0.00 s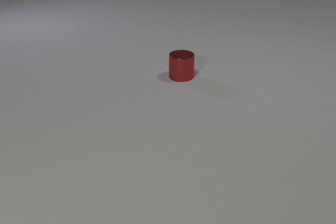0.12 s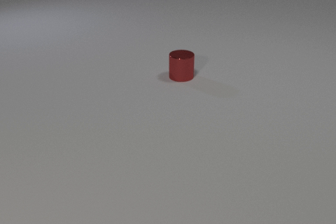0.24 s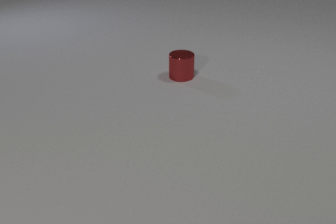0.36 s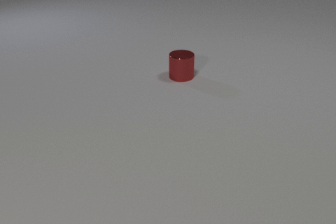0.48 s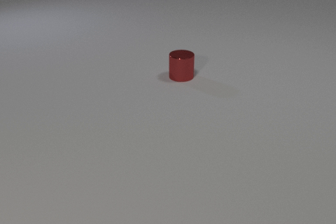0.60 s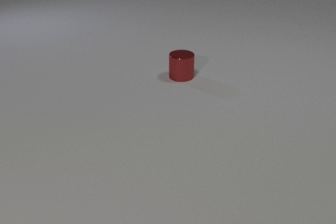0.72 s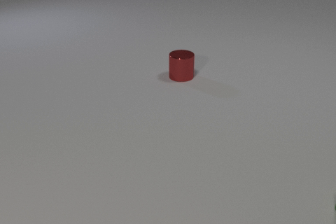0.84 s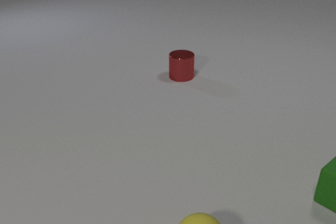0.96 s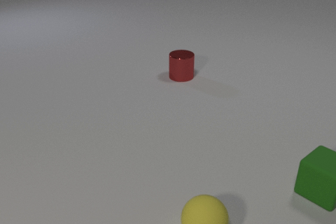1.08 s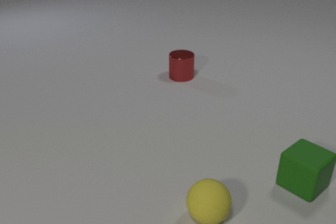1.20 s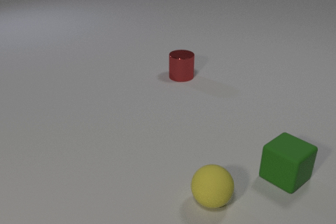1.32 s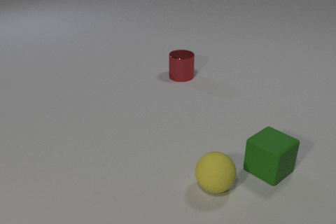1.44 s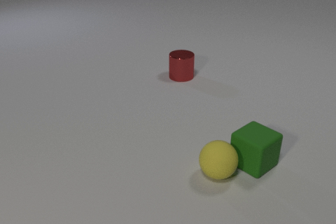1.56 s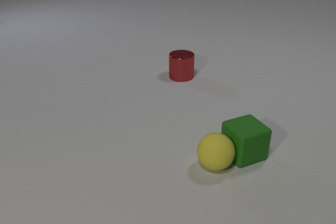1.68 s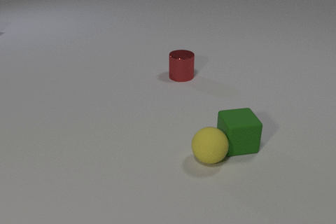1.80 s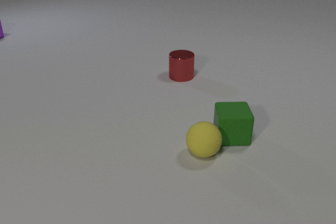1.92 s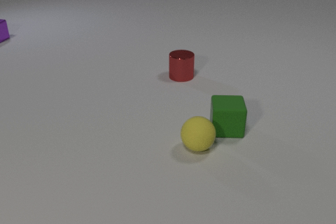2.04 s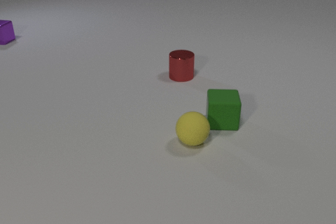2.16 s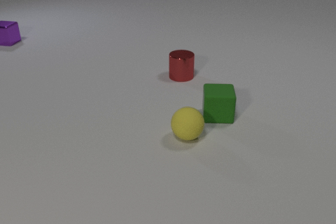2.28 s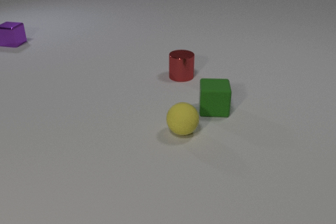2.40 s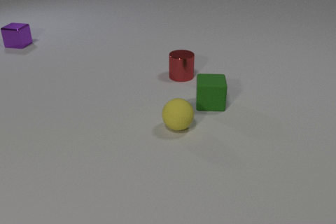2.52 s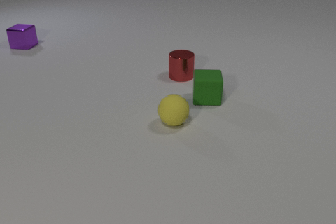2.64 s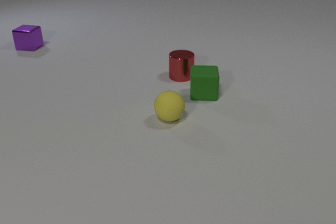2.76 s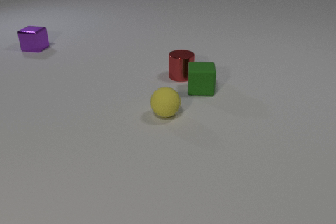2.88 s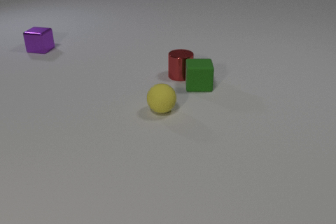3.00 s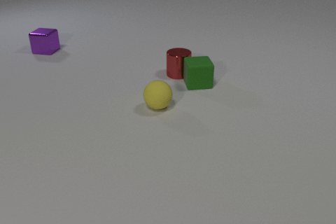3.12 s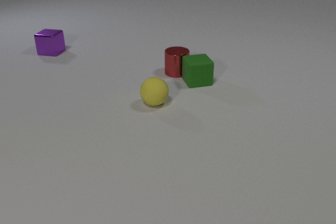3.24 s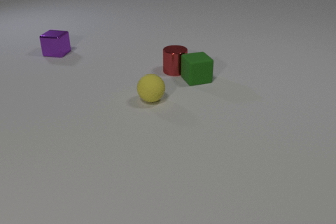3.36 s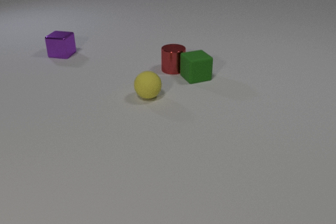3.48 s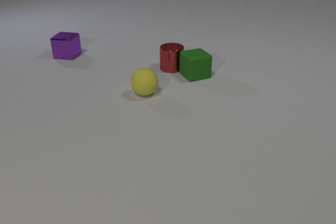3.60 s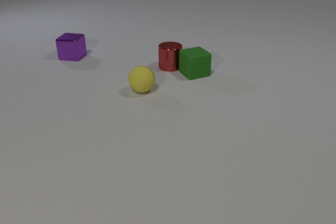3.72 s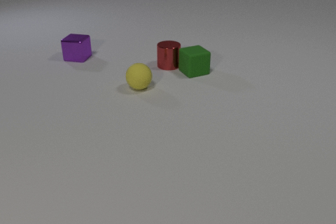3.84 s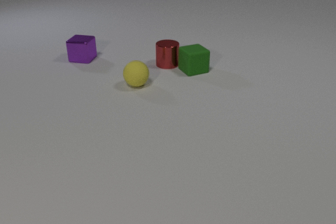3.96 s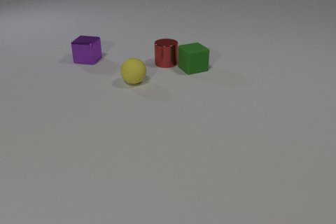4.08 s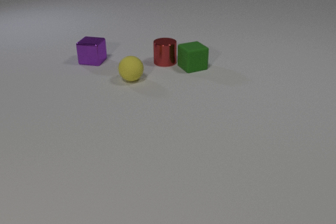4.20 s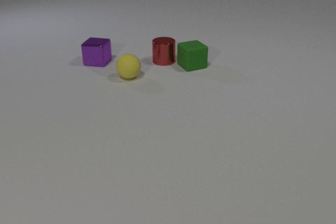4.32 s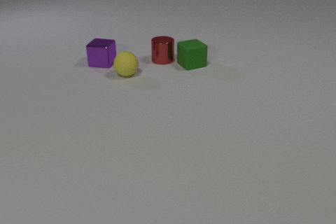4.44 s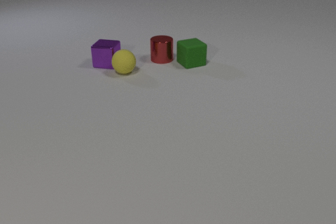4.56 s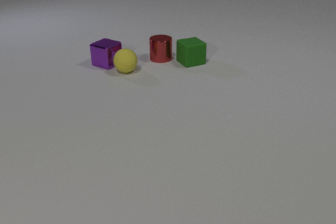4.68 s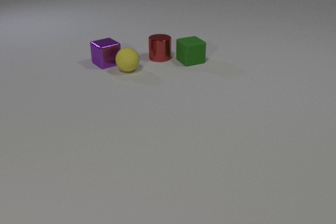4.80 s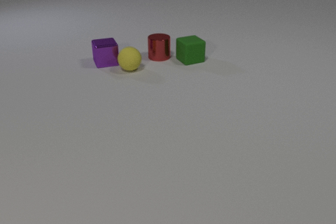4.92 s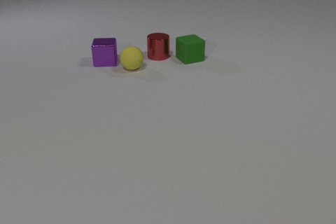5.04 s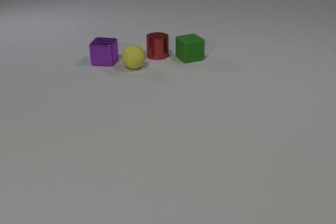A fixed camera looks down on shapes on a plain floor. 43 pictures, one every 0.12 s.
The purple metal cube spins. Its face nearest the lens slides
to the left.
The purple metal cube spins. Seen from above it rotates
clockwise.
0.00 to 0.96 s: The yellow rubber sphere comes in at the bottom edge, rolls away from the camera. The green rubber cube comes in at the right edge, slides to the left.
0.96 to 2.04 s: The yellow rubber sphere rolls away from the camera. The green rubber cube slides to the left and away from the camera, spins clockwise seen from above by about 45 degrees, its near face sliding to the left. The purple metal cube comes in at the left edge, slides toward the camera and to the right. The yellow rubber sphere and the green rubber cube collide.
2.04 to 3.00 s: The yellow rubber sphere rolls away from the camera and to the left. The green rubber cube slides away from the camera. The red metal cylinder slides away from the camera. The purple metal cube slides toward the camera and to the right. The green rubber cube and the red metal cylinder collide.
3.00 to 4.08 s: The yellow rubber sphere rolls away from the camera and to the left. The green rubber cube slides away from the camera. The red metal cylinder slides away from the camera and to the left. The purple metal cube slides to the right and toward the camera.
4.08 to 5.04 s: The yellow rubber sphere rolls away from the camera. The green rubber cube slides away from the camera. The red metal cylinder slides away from the camera and to the left. The purple metal cube slides to the right, spins clockwise seen from above by about 90 degrees, its near face sliding to the left. The yellow rubber sphere and the purple metal cube collide.
What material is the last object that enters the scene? metal.
What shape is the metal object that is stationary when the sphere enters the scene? cylinder.
Are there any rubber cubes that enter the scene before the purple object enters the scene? yes.
